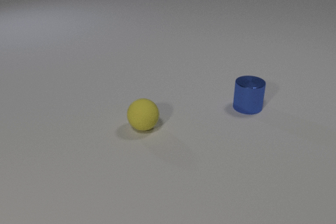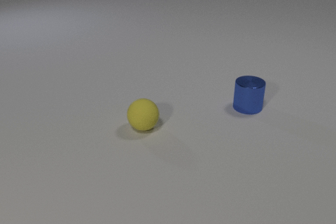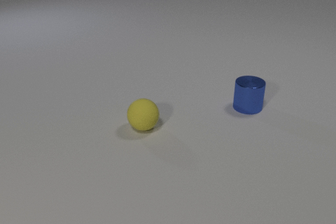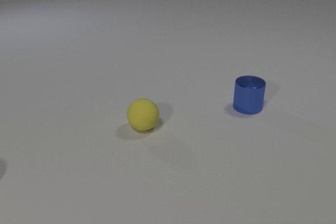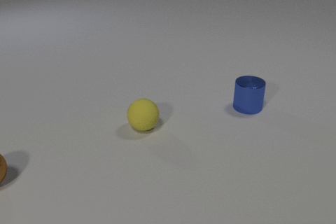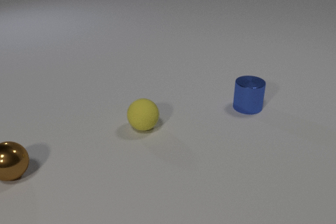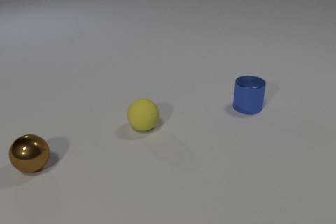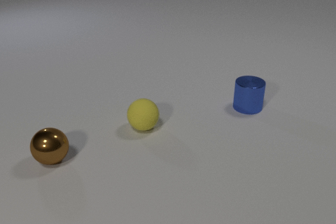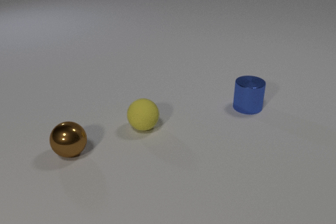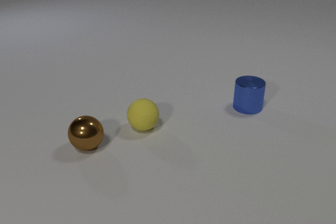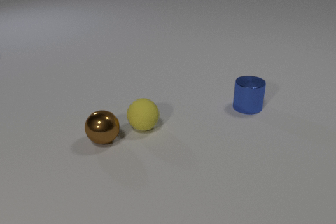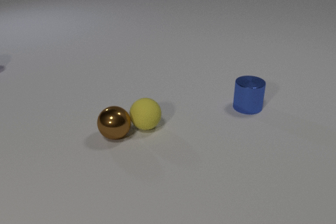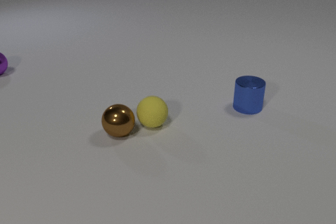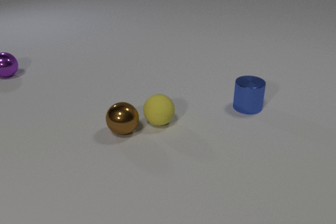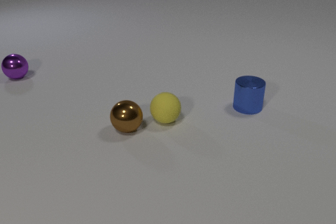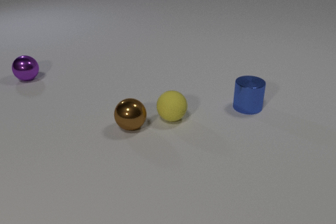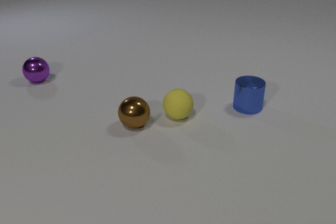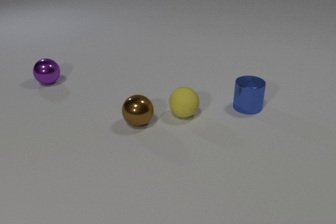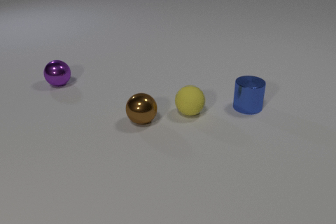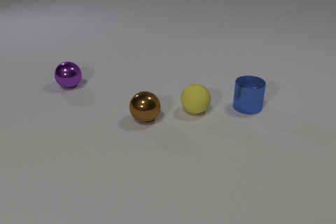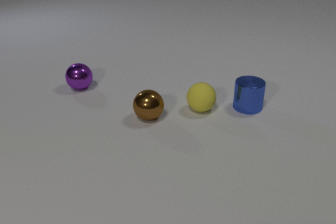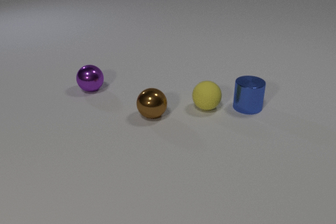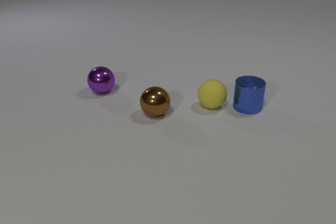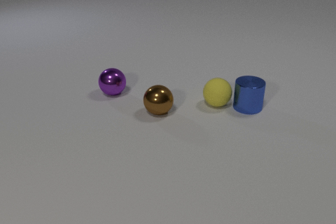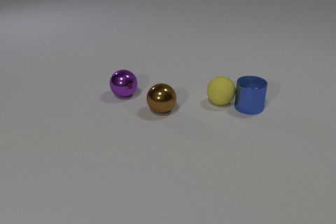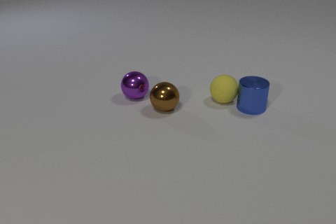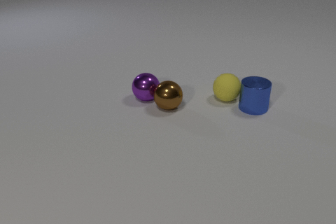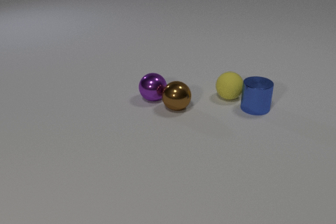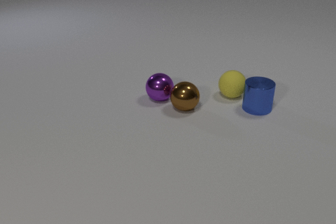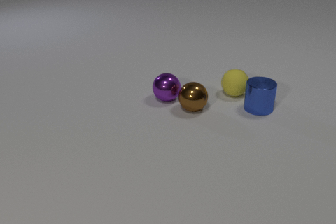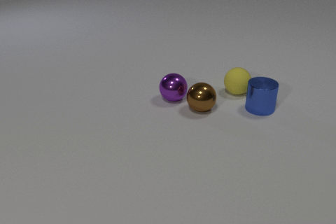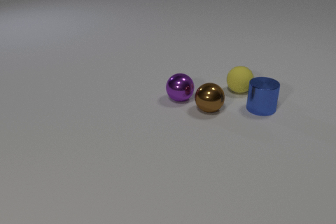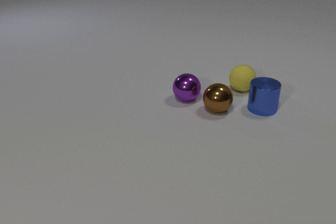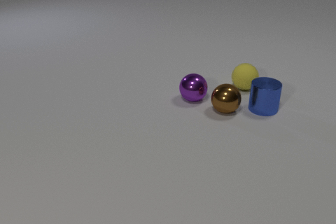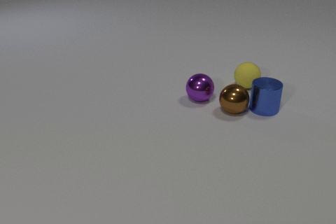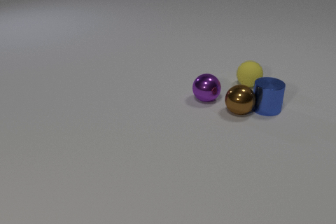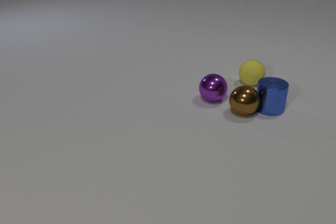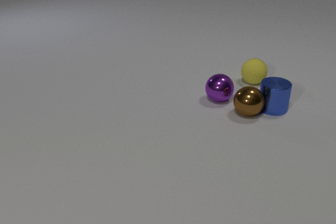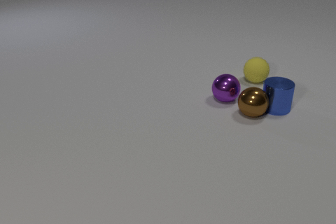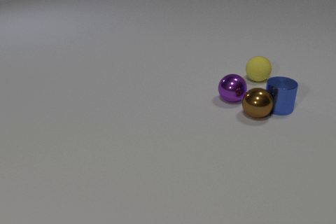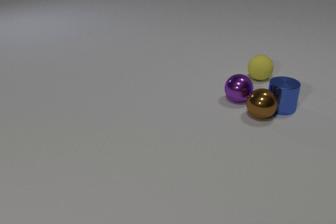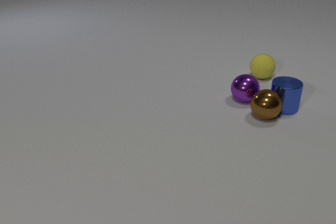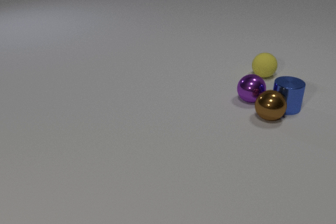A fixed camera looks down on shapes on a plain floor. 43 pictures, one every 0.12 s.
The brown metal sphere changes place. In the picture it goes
to the right.
The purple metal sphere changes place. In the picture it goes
to the right.
0.00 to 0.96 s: The brown metal sphere comes in at the left edge, rolls to the right.
0.96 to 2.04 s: The brown metal sphere rolls to the right and away from the camera. The yellow rubber sphere rolls to the right and away from the camera. The purple metal sphere comes in at the left edge, rolls to the right and toward the camera. The brown metal sphere and the yellow rubber sphere collide.
2.04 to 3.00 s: The brown metal sphere rolls away from the camera and to the right. The yellow rubber sphere rolls to the right and away from the camera. The purple metal sphere rolls to the right and toward the camera. The yellow rubber sphere and the blue metal cylinder collide.
3.00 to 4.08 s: The brown metal sphere rolls to the right. The yellow rubber sphere rolls away from the camera and to the right. The purple metal sphere rolls to the right. The blue metal cylinder slides to the right. The brown metal sphere and the purple metal sphere collide.
4.08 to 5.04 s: The brown metal sphere rolls to the right. The yellow rubber sphere rolls away from the camera and to the right. The purple metal sphere rolls to the right. The blue metal cylinder slides to the right and away from the camera. The brown metal sphere and the blue metal cylinder collide.
How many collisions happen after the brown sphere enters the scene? 4.
Are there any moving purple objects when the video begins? no.
How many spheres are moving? 3.
